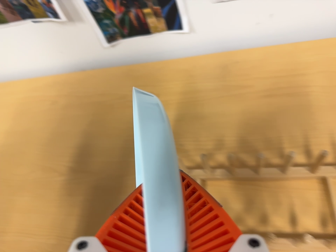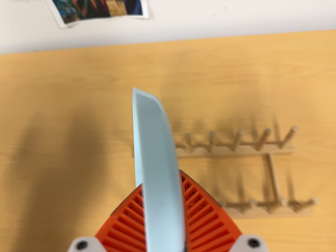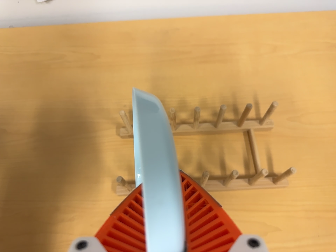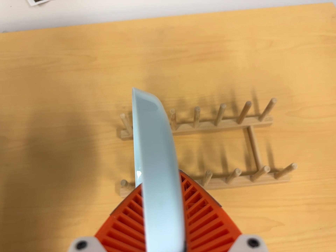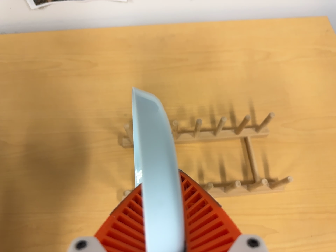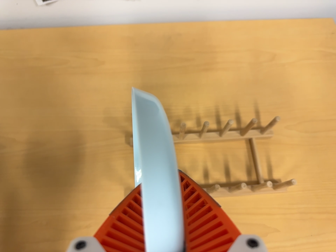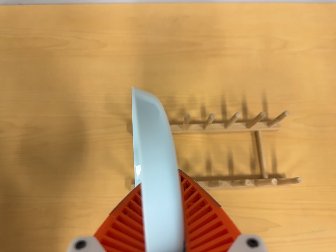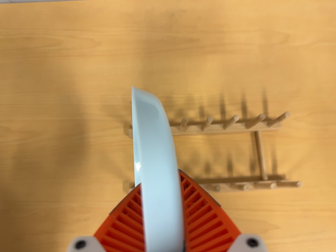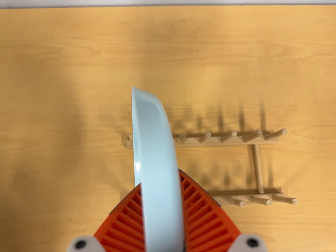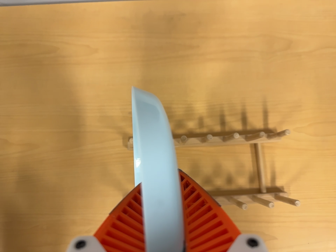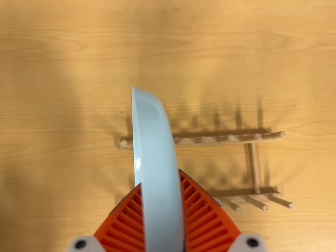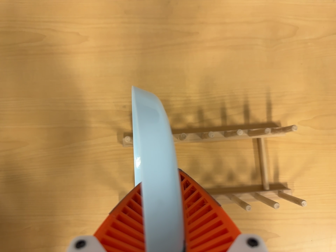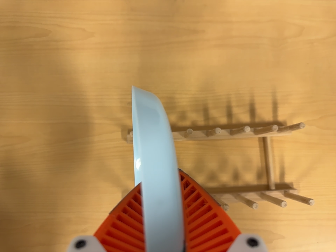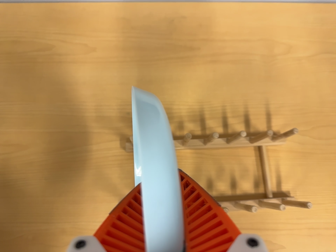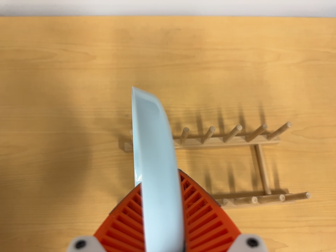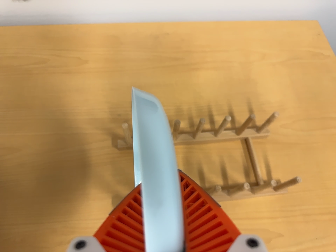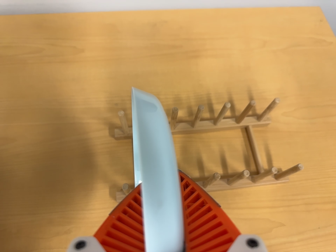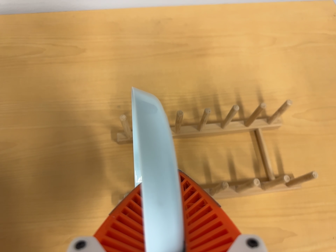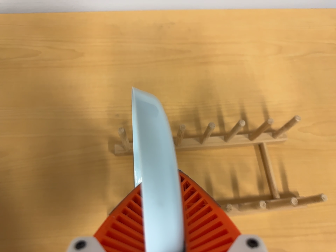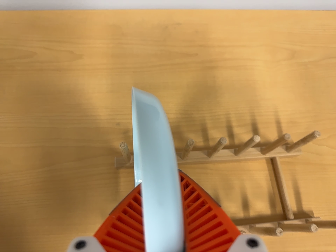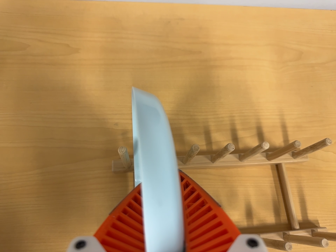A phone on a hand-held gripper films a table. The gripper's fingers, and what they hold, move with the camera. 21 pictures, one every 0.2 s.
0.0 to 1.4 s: The camera pans to its right by about 15 degrees. It travels toward the top of its view and to its left, about 8 cm. Its aim tips toward the bottom of its view by about 15 degrees.
1.4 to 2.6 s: The camera shifts only a little, or ends up much as it began.
2.6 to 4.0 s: The camera travels forward, about 9 cm, so what stands in front looms larger.
The film runs forward here.
